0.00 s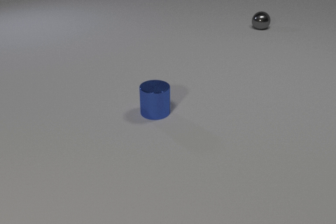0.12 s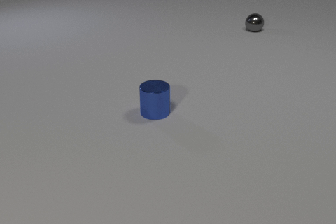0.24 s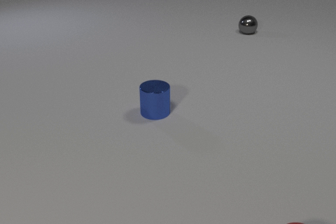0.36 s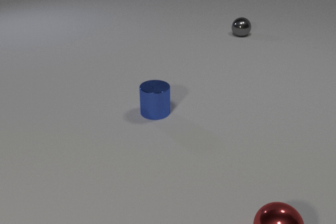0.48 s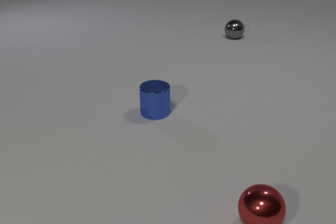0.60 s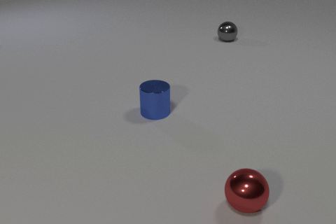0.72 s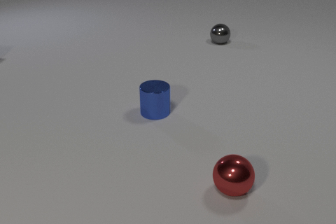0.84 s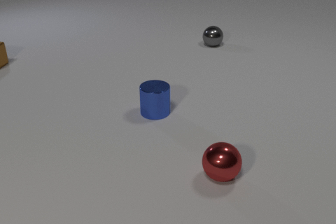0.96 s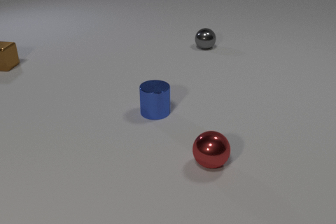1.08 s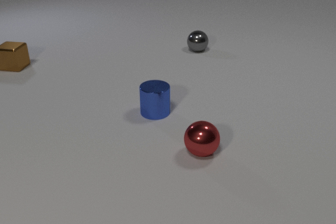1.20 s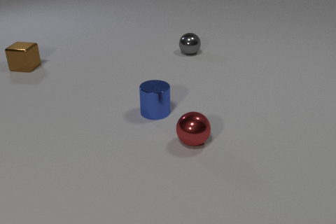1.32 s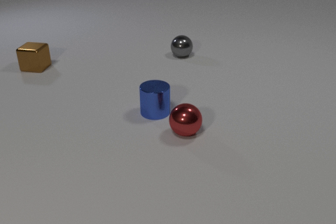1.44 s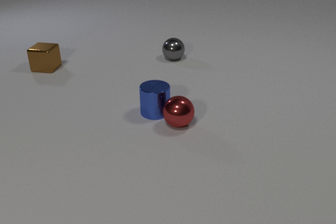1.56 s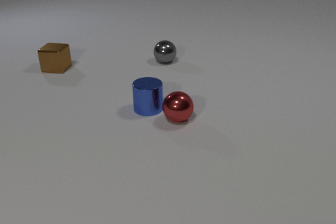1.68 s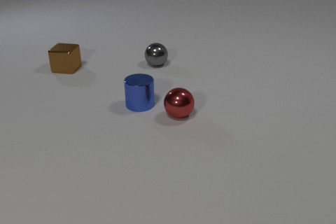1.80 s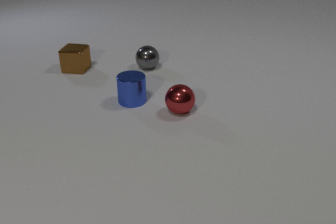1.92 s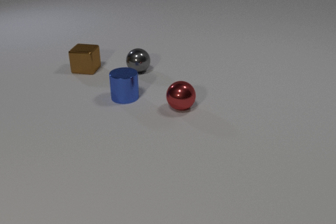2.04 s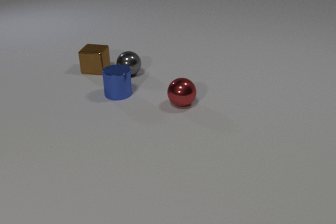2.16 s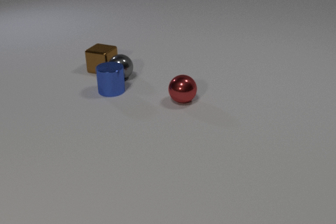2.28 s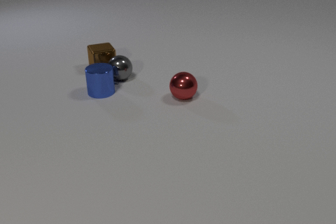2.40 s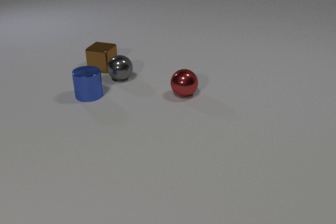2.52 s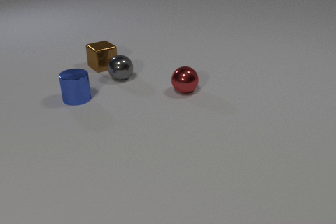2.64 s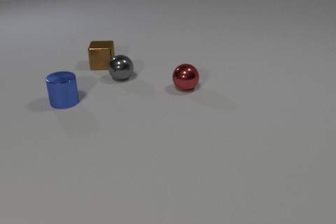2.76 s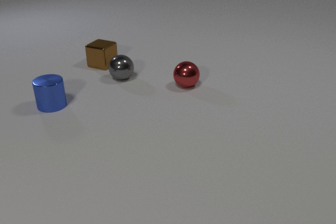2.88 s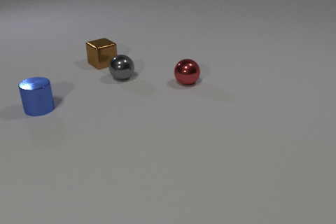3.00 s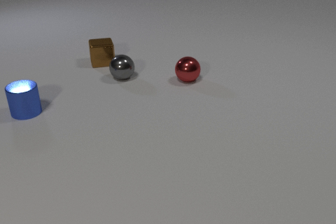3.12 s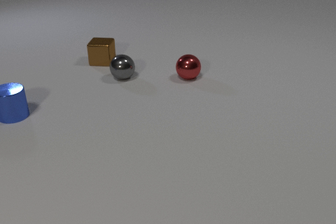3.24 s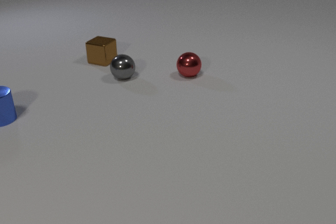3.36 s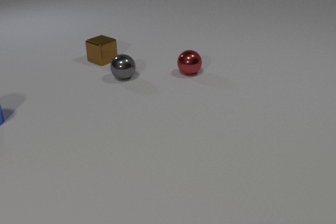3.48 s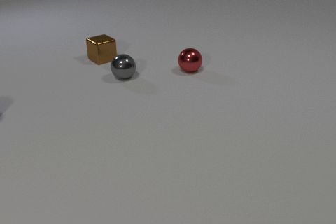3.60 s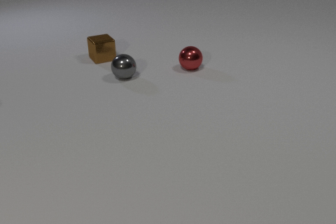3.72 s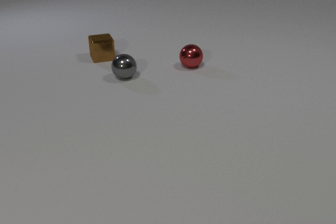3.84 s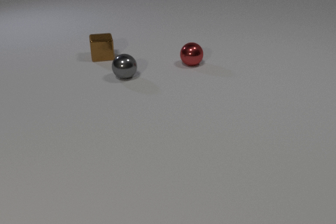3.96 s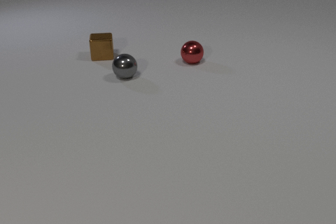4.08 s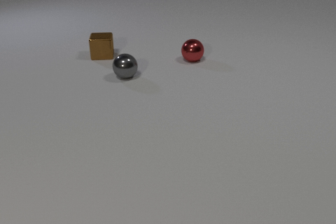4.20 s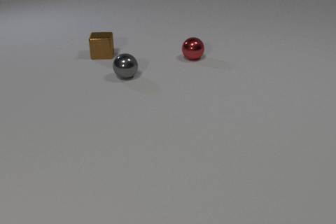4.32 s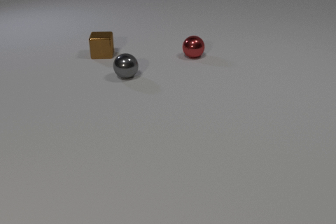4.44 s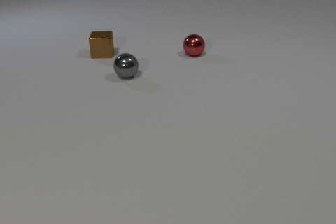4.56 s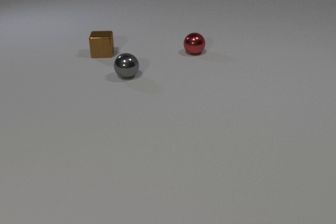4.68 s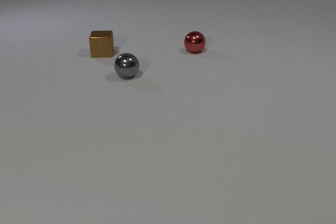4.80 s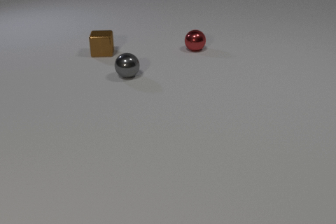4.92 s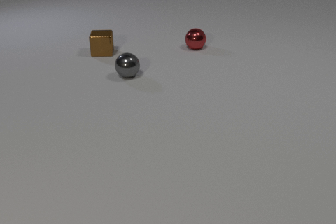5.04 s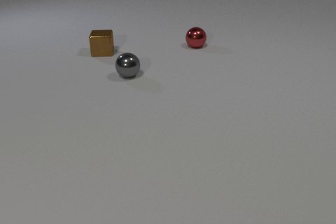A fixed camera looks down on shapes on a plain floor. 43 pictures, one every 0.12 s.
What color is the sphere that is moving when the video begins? gray.
What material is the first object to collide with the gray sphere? metal.
What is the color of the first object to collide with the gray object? brown.
0.00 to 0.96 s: The red metal sphere comes in at the bottom edge, rolls away from the camera and to the left. The brown metal cube comes in at the left edge, slides to the right and toward the camera. The gray metal sphere rolls toward the camera and to the left.
0.96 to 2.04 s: The red metal sphere rolls away from the camera. The blue metal cylinder slides away from the camera and to the left. The brown metal cube slides to the right and toward the camera. The gray metal sphere rolls to the left and toward the camera. The red metal sphere and the blue metal cylinder collide.
2.04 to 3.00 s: The red metal sphere rolls away from the camera. The blue metal cylinder slides to the left. The brown metal cube slides away from the camera and to the right. The gray metal sphere rolls toward the camera and to the left. The brown metal cube and the gray metal sphere collide. The blue metal cylinder and the gray metal sphere collide.
3.00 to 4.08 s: The red metal sphere rolls away from the camera. The blue metal cylinder slides to the left, leaves at the left edge. The brown metal cube slides away from the camera.
4.08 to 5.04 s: The red metal sphere rolls away from the camera. The brown metal cube slides away from the camera.
